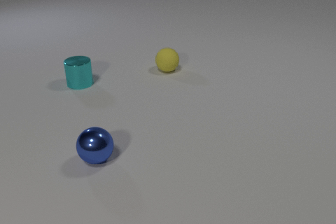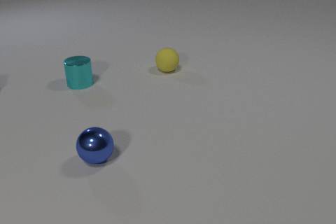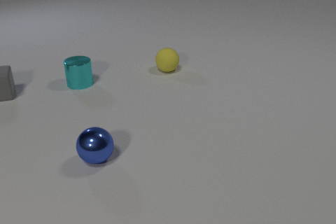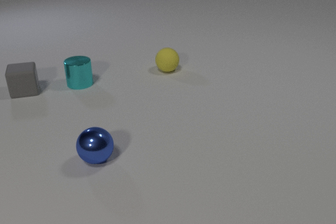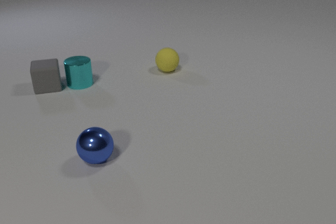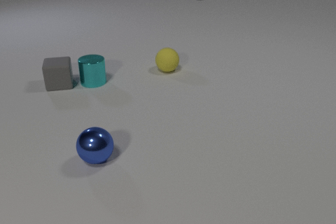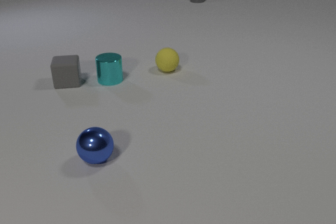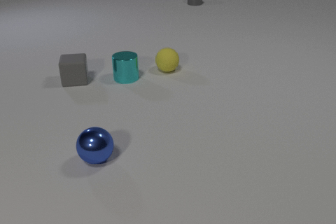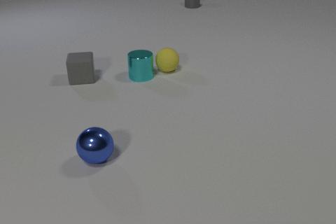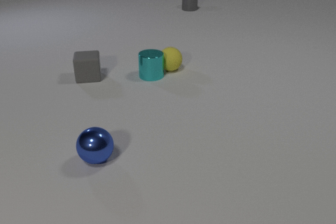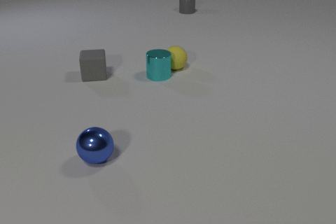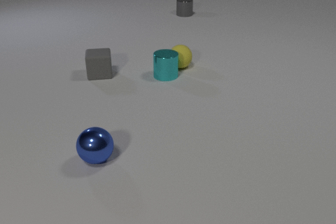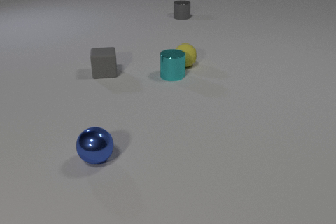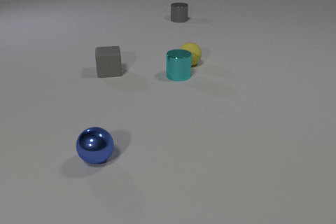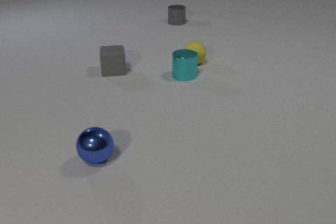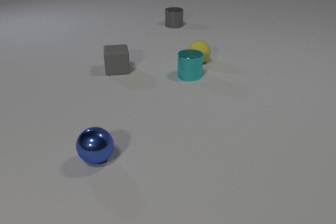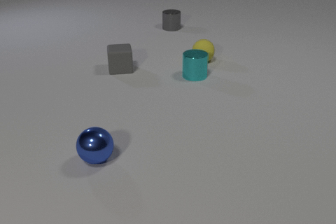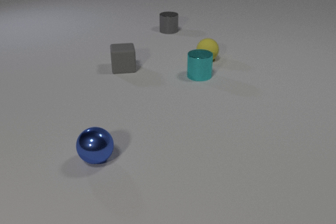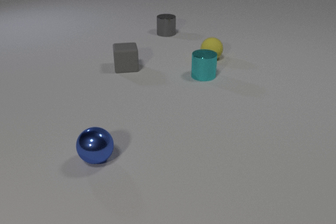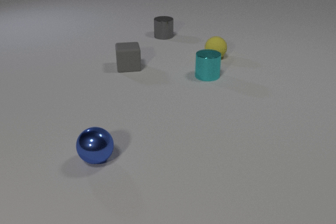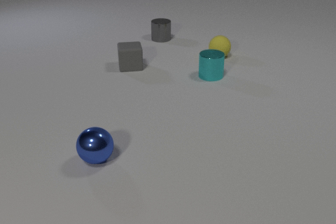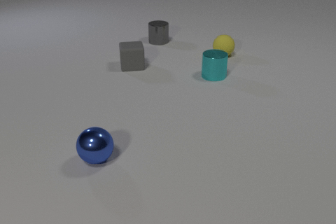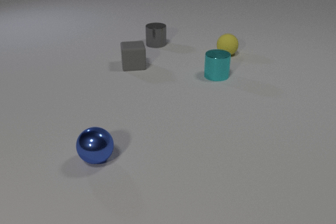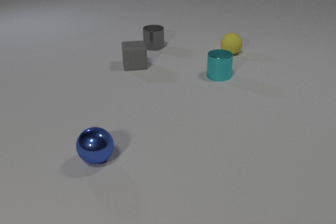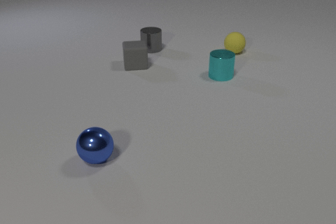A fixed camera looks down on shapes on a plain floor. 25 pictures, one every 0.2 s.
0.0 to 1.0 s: The gray rubber cube comes in at the left edge, slides to the right. The cyan metal cylinder slides to the right. The gray metal cylinder comes in at the top edge, slides toward the camera. The gray rubber cube and the cyan metal cylinder collide.
1.0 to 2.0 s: The gray rubber cube slides to the right. The cyan metal cylinder slides to the right. The gray metal cylinder slides toward the camera. The yellow rubber sphere rolls to the right and away from the camera. The cyan metal cylinder and the yellow rubber sphere collide.
2.0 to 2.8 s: The gray rubber cube slides to the right and away from the camera. The cyan metal cylinder slides to the right. The gray metal cylinder slides toward the camera. The yellow rubber sphere rolls to the right and away from the camera.
2.8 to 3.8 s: The gray rubber cube slides to the right and away from the camera. The cyan metal cylinder slides to the right. The gray metal cylinder slides toward the camera. The yellow rubber sphere rolls to the right and away from the camera.
3.8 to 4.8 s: The gray rubber cube slides to the right. The cyan metal cylinder slides to the right. The gray metal cylinder slides toward the camera. The yellow rubber sphere rolls to the right and away from the camera.
Are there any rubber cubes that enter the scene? yes.
What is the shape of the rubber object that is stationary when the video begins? sphere.
How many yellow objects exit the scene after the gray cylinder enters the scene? 0.
